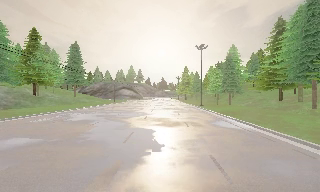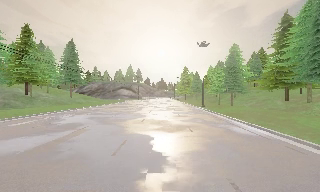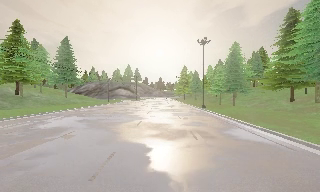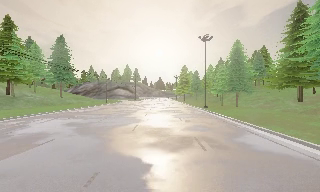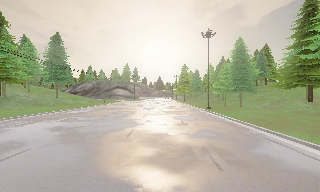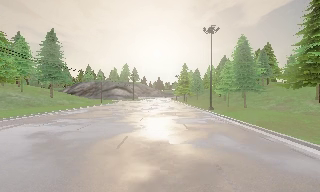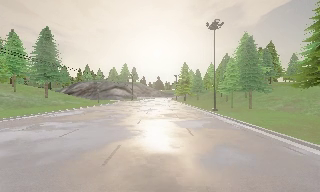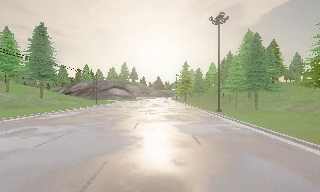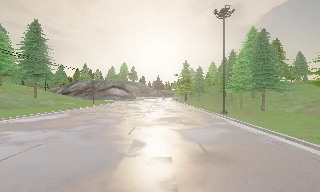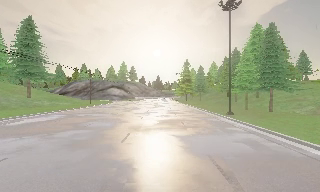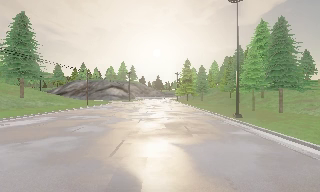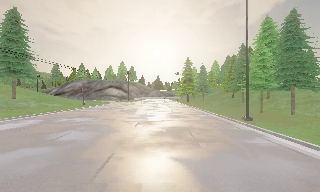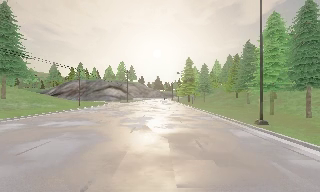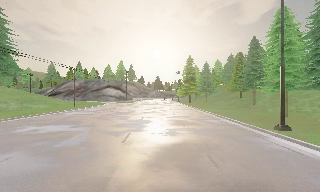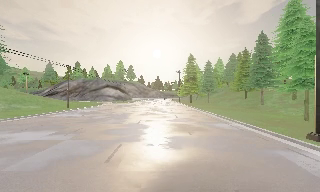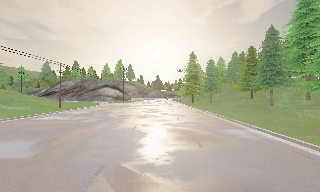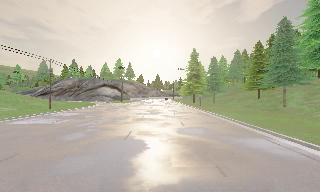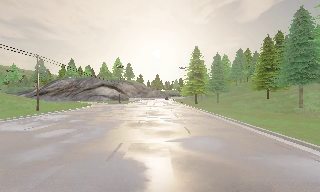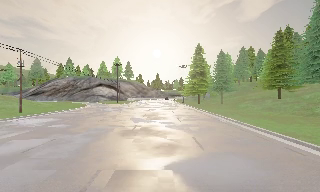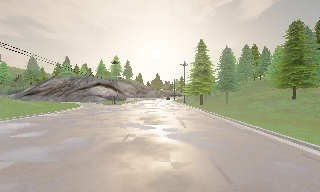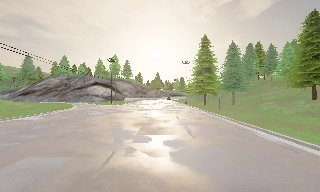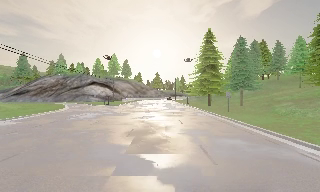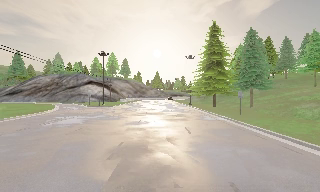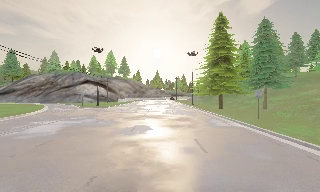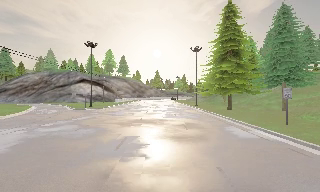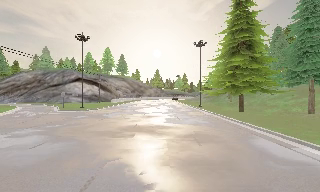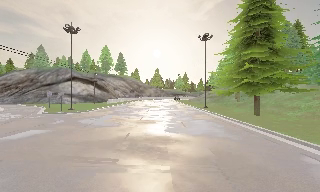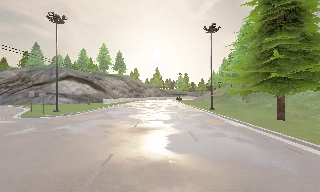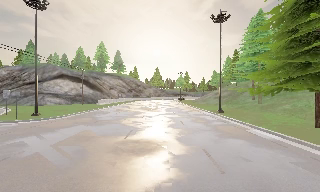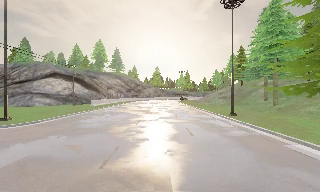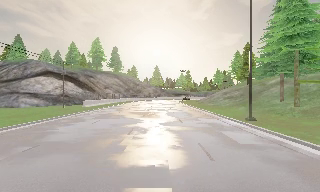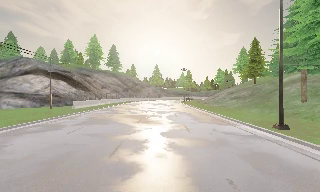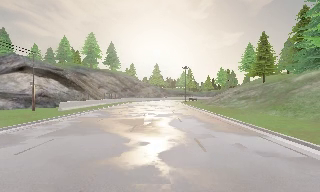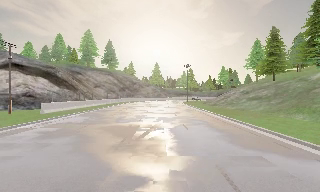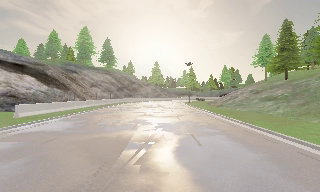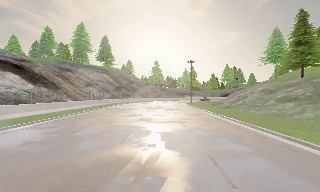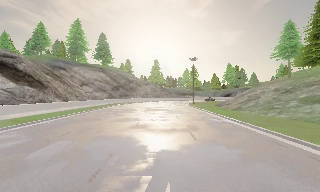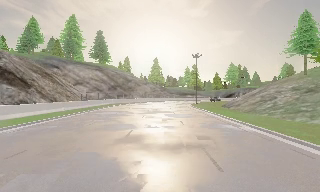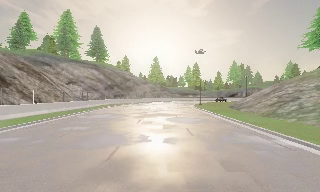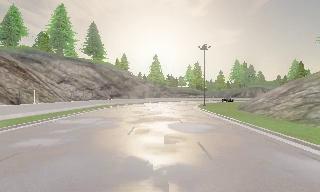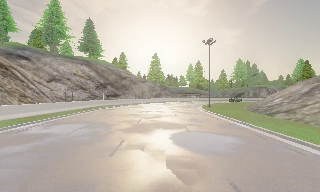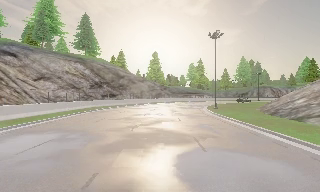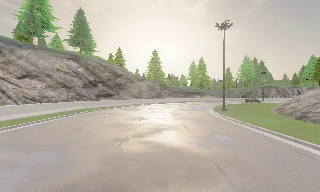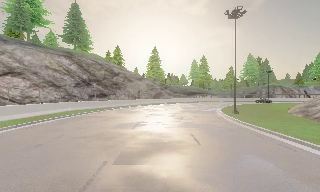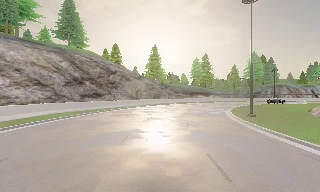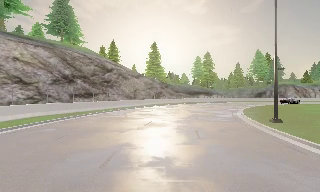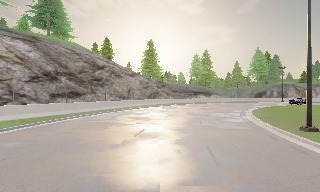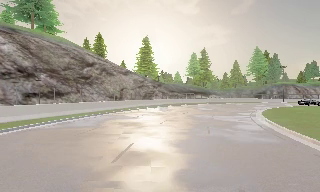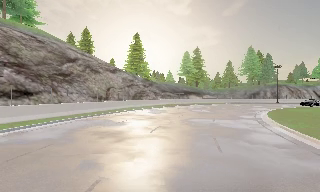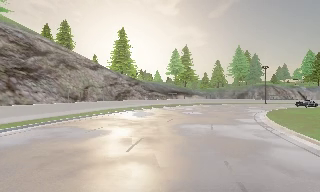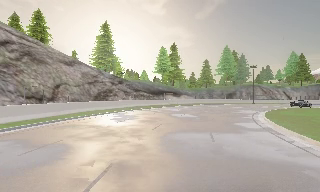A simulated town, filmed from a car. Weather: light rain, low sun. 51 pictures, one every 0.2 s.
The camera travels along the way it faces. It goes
forward.
0.0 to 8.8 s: The camera travels forward, about 115 m, so what stands in front looms larger. It gains speed.
8.8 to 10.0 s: The camera swings to its right by about 15 degrees, and the scene slides to the left. It travels forward, about 18 m, so what stands in front looms larger.
The film runs forward here.
